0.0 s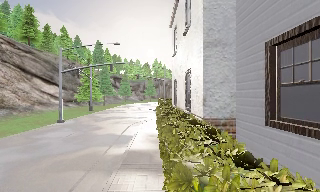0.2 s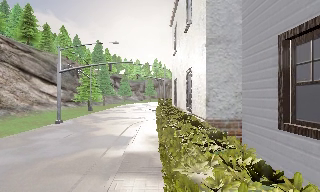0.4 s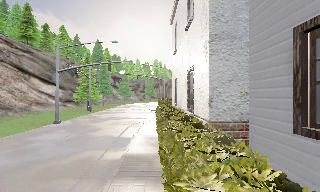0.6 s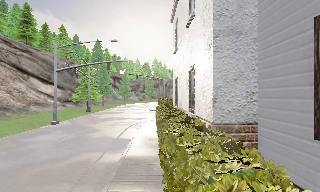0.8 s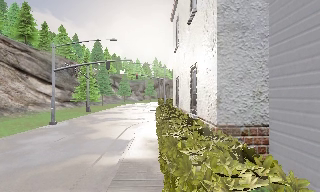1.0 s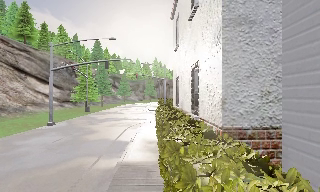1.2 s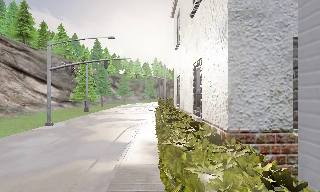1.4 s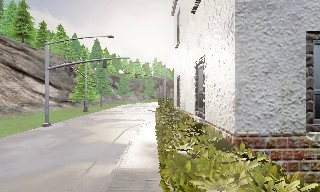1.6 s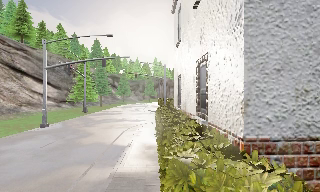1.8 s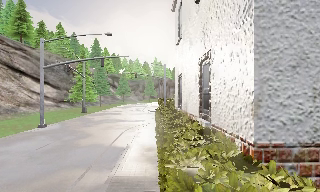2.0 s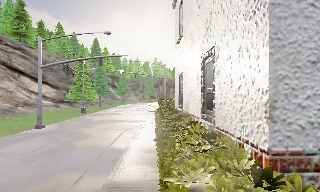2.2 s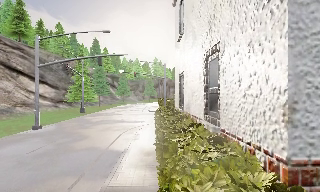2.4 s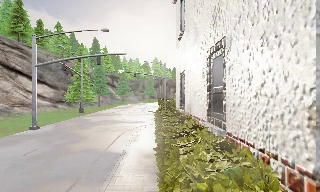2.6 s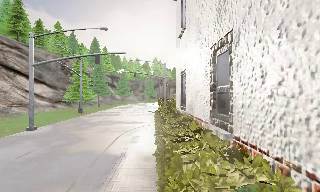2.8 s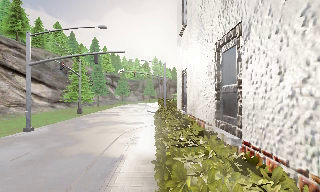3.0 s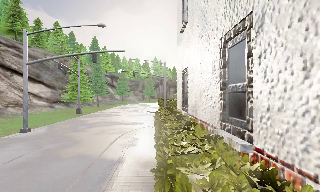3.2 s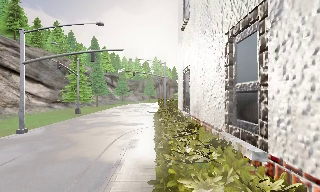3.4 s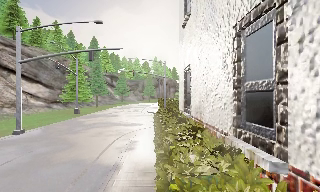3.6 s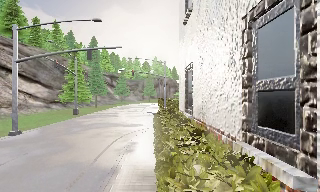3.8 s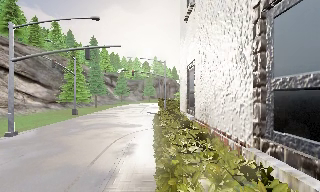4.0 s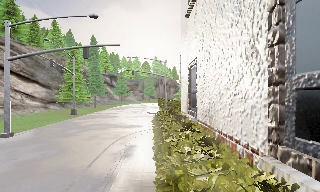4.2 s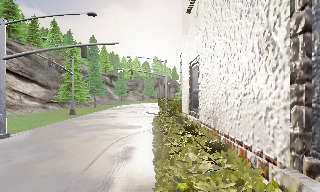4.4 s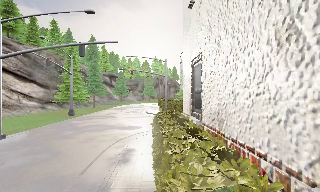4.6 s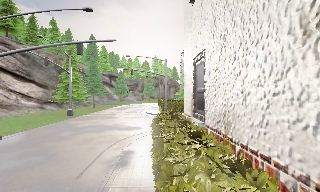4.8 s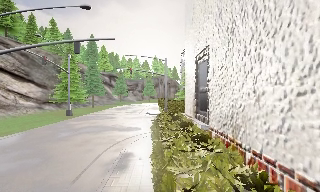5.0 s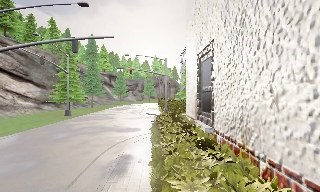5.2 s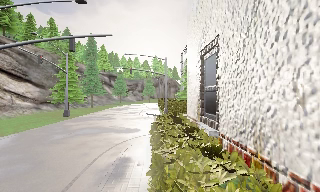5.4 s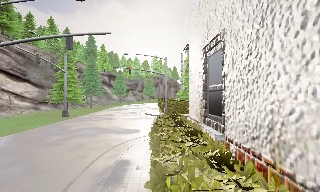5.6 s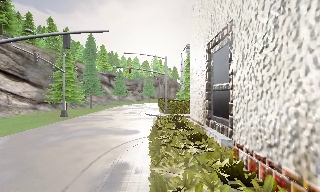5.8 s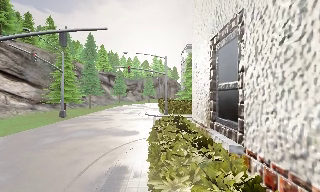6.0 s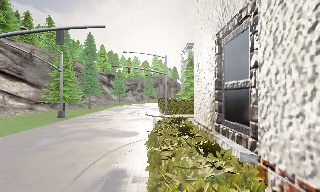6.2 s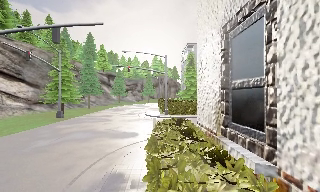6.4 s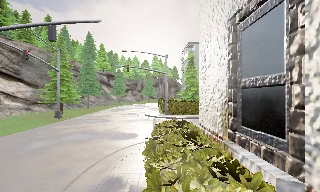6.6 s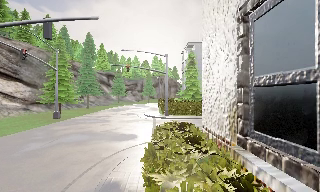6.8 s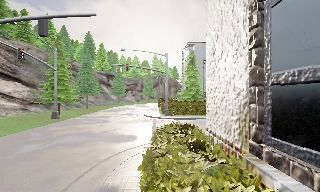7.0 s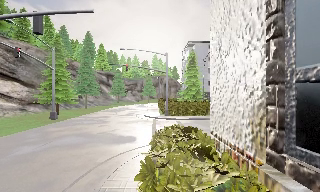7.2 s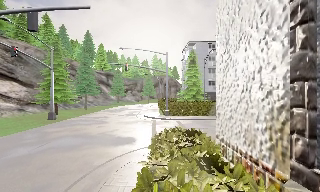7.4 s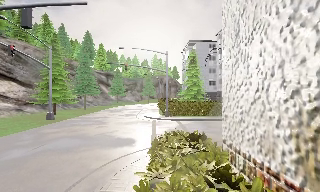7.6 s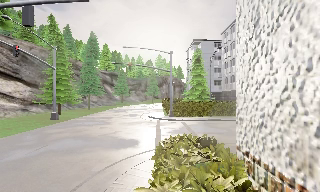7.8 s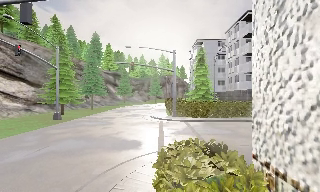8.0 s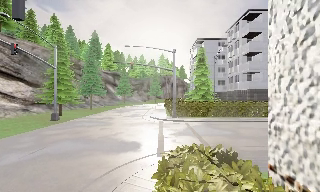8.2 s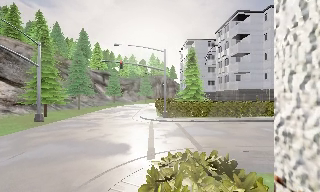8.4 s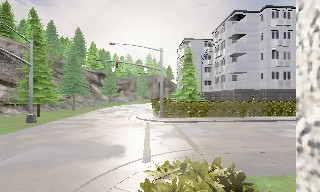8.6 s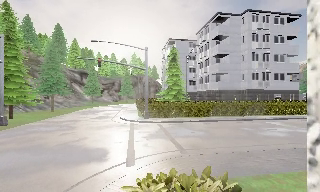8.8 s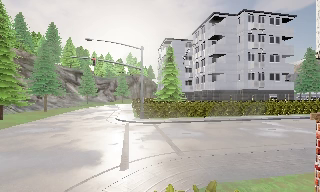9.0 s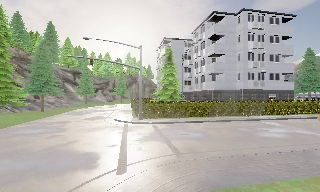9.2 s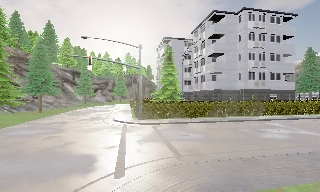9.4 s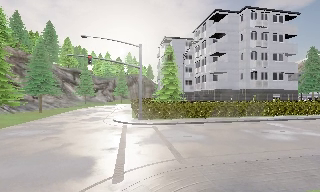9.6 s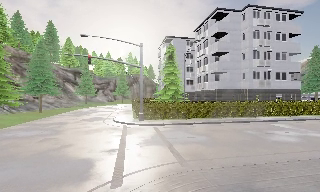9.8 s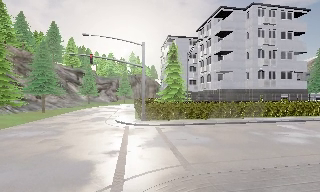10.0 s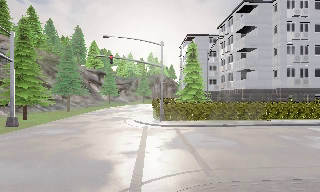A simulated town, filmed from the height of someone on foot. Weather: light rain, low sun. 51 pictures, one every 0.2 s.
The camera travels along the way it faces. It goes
forward.
0.0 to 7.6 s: The camera travels forward, about 11 m, so what stands in front looms larger.
7.6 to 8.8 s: The camera swings to its right by about 10 degrees, and the scene slides to the left. It travels forward, about 1.5 m, so what stands in front looms larger.
8.8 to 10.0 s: The camera travels forward, about 1.5 m, so what stands in front looms larger.
The film runs forward here.
